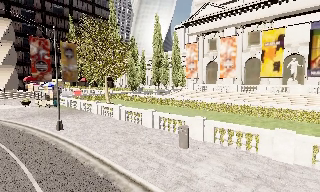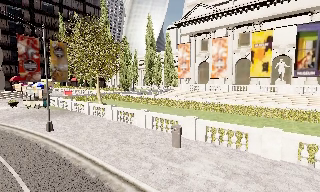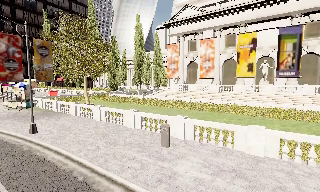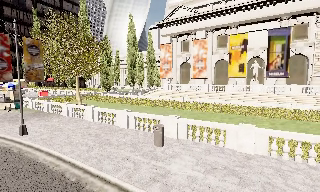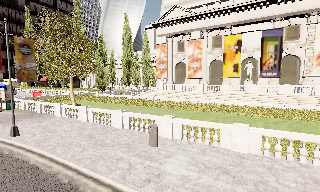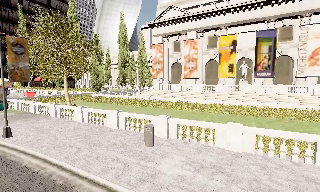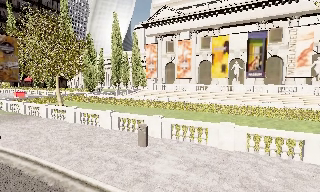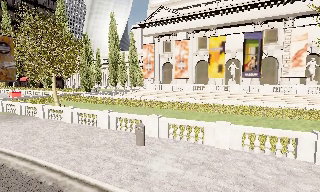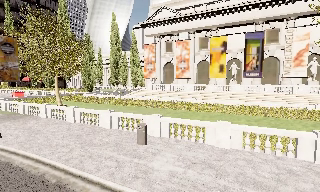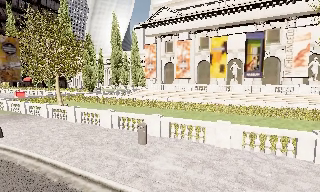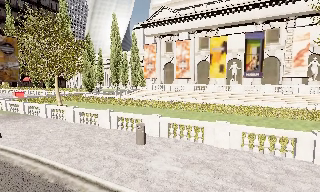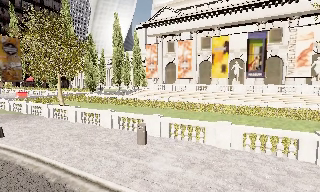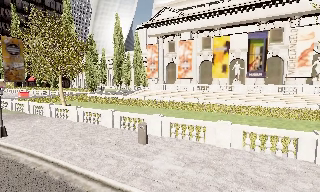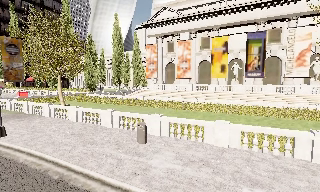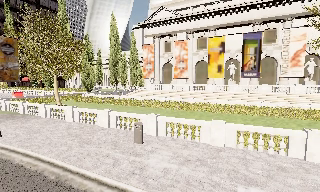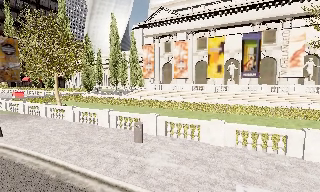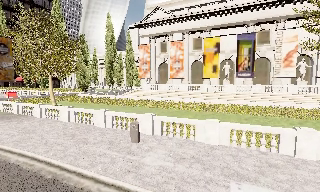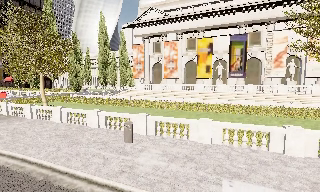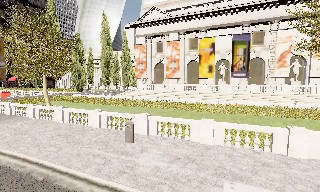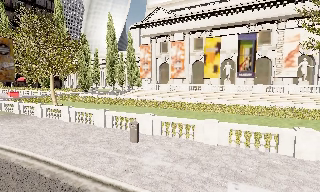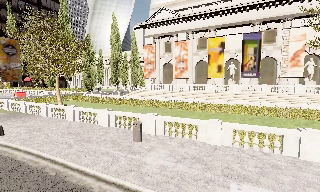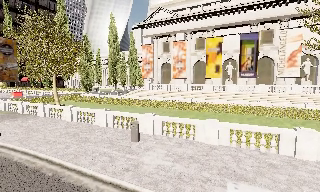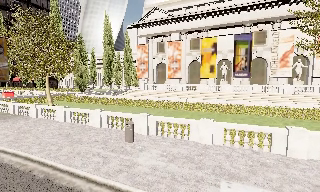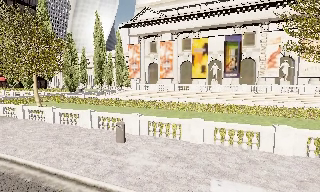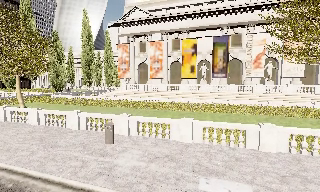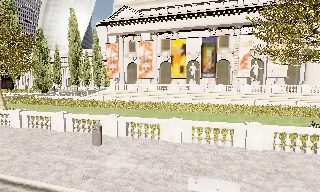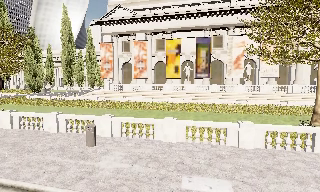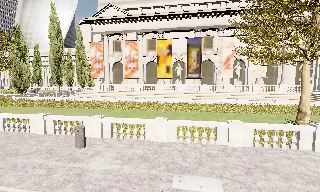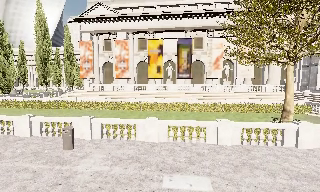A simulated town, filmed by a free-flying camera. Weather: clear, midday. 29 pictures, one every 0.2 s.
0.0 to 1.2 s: The camera swings to its right by about 15 degrees, and the scene slides to the left.
1.2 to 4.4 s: The camera travels backward, about 1 m, so what stands in front gets smaller.
4.4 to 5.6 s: The camera pans to its right, which is clockwise from overhead, by about 20 degrees.
The film runs backward here.
